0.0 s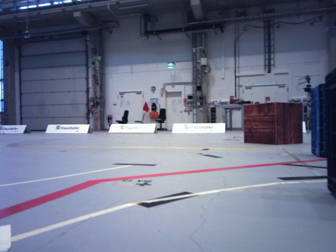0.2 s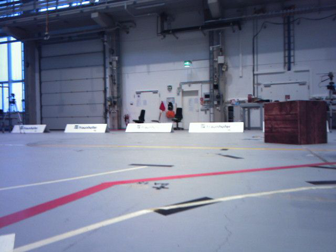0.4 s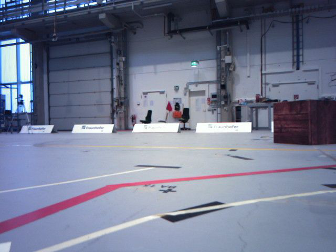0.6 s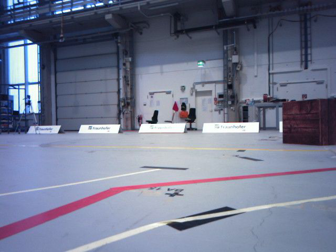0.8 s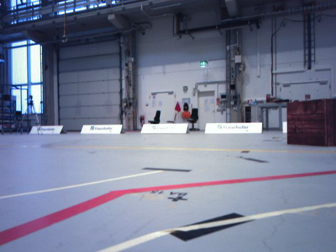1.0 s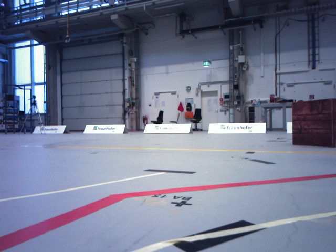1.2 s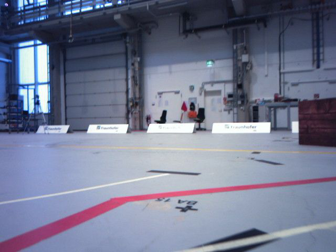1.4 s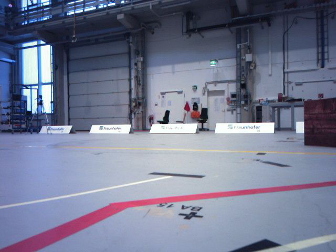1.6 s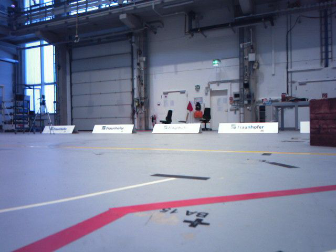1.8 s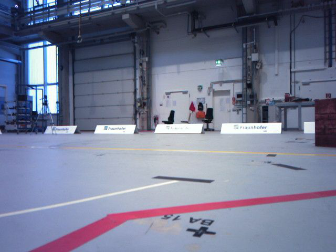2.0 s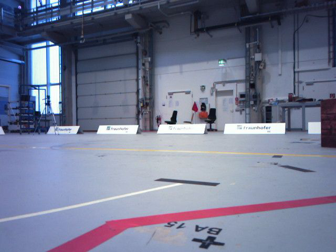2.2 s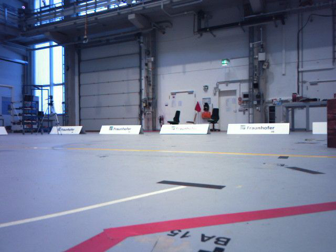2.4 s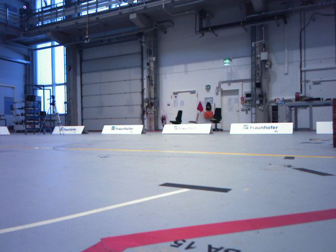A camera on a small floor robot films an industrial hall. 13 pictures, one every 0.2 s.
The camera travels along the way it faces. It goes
forward.
0.0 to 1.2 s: The camera pans to its left, which is counterclockwise from overhead, by about 15 degrees. It travels forward, about 0.2 m, so what stands in front looms larger.
1.2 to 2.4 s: The camera travels forward, about 0.2 m, so what stands in front looms larger.
The film runs forward here.
